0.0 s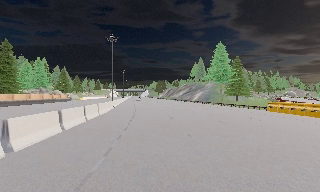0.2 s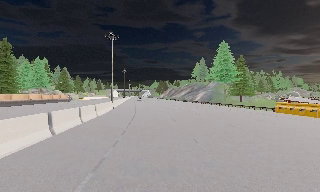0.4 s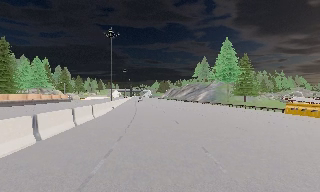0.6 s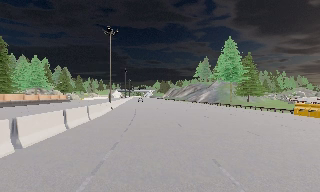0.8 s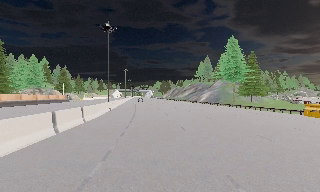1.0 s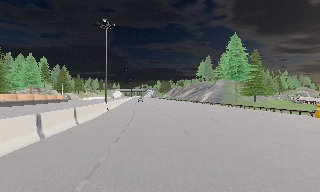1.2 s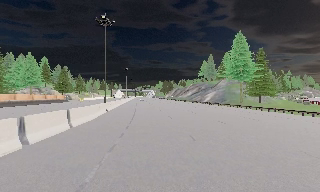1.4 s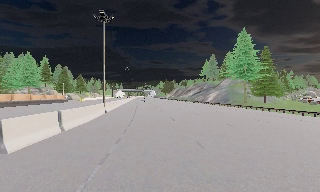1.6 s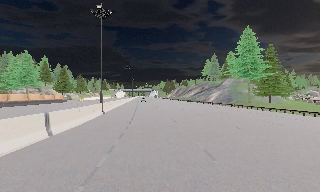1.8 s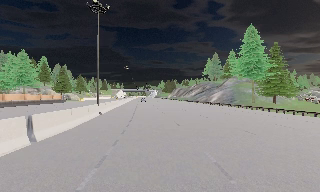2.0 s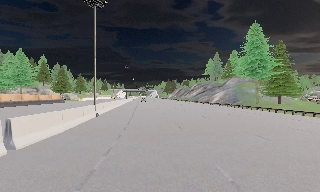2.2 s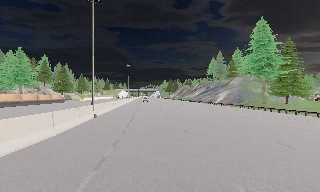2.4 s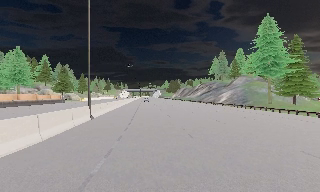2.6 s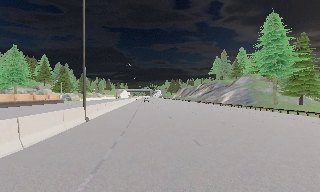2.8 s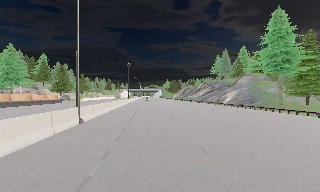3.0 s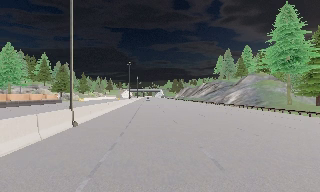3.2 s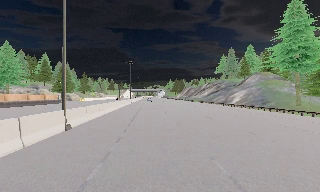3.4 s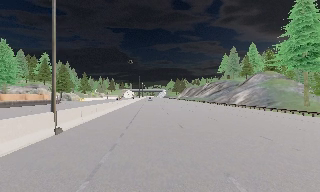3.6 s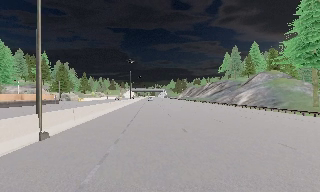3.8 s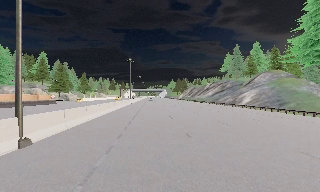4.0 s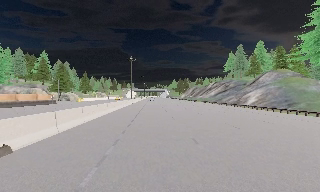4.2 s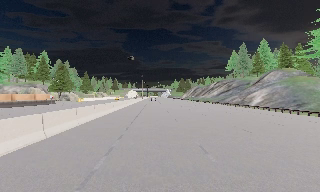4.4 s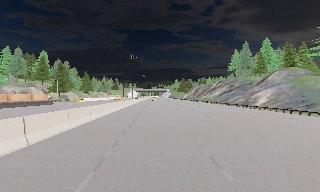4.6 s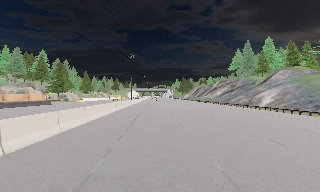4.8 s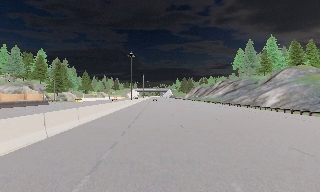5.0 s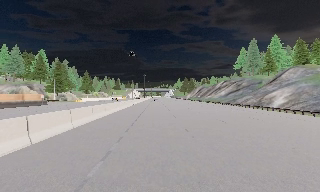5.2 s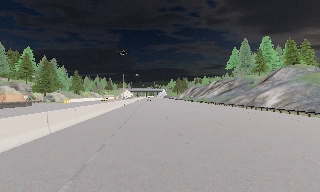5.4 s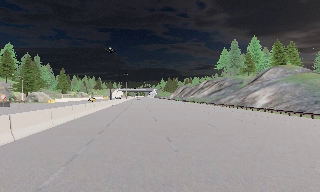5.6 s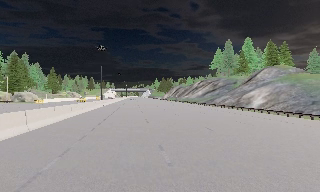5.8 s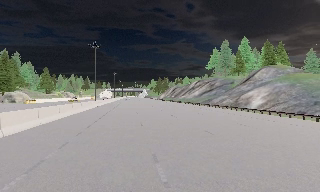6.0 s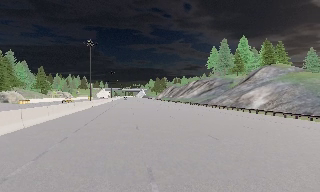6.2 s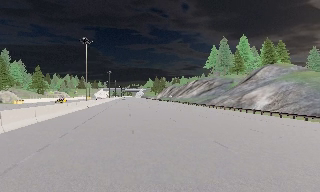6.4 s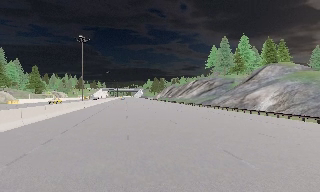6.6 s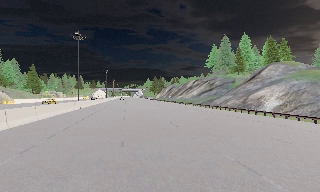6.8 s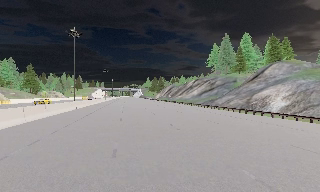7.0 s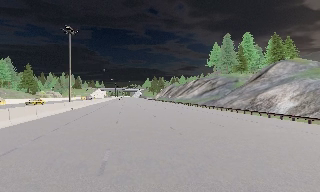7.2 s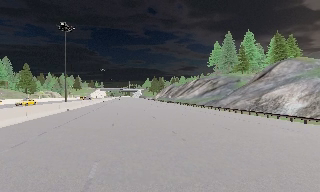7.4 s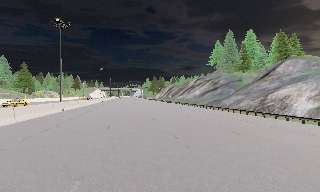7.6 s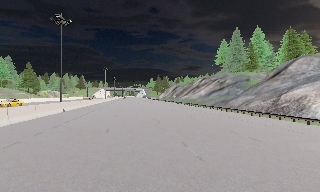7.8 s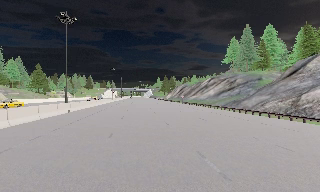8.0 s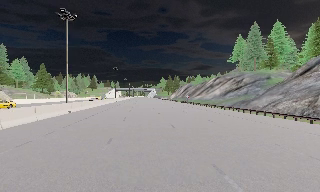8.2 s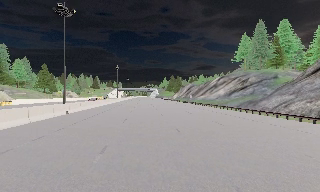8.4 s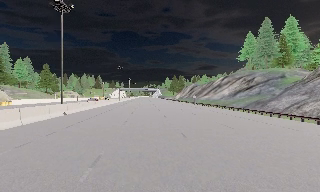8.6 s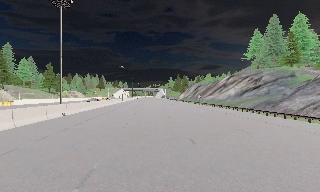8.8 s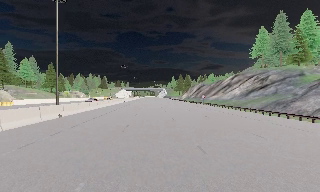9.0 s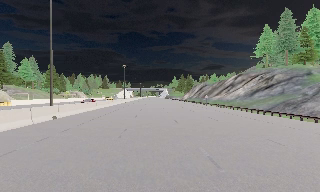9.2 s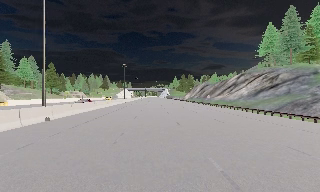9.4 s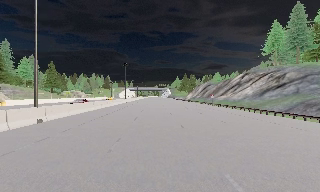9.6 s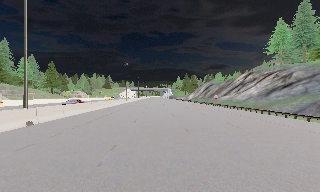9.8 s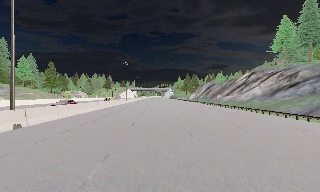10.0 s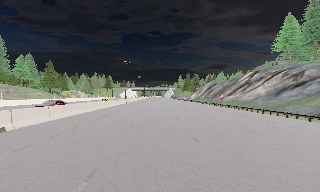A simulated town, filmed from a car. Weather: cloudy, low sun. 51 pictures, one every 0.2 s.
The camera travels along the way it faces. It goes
forward.
0.0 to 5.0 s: The camera travels forward, about 30 m, so what stands in front looms larger.
5.0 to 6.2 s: The camera swings to its right by about 10 degrees, and the scene slides to the left. It travels forward, about 7 m, so what stands in front looms larger.
6.2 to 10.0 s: The scene slides to the right, as the camera pans about 10 degrees to its left. It travels forward, about 20 m, so what stands in front looms larger.
The film runs forward here.
